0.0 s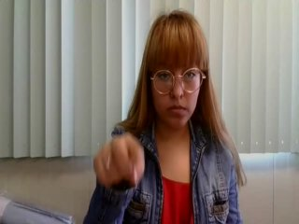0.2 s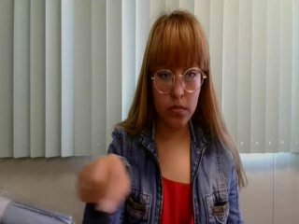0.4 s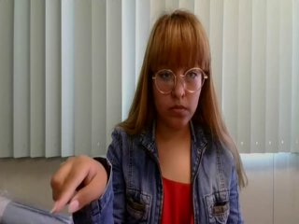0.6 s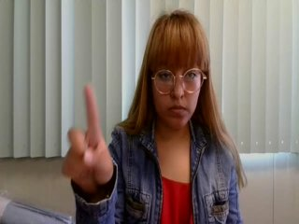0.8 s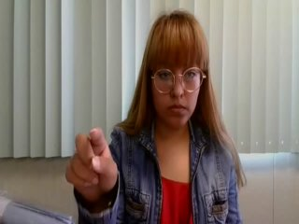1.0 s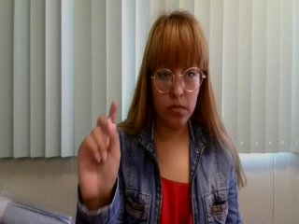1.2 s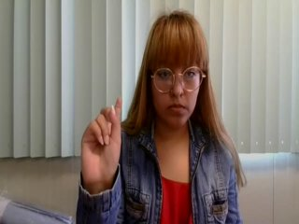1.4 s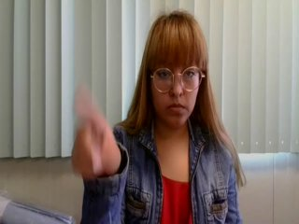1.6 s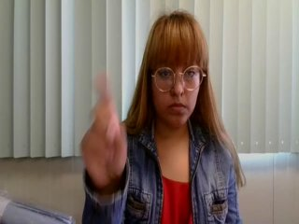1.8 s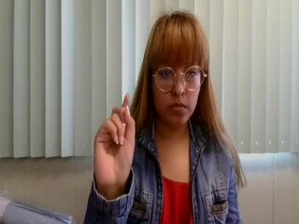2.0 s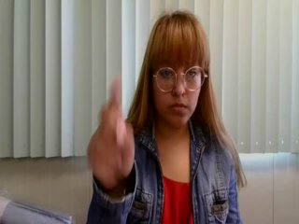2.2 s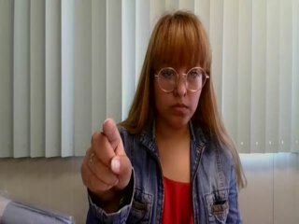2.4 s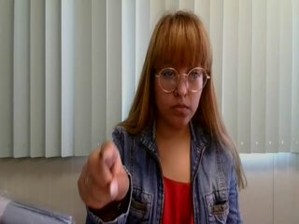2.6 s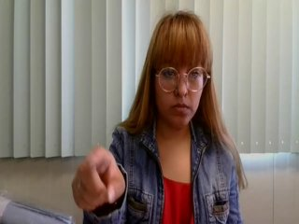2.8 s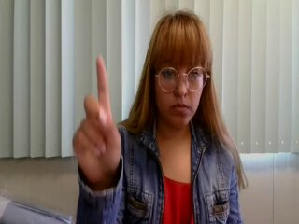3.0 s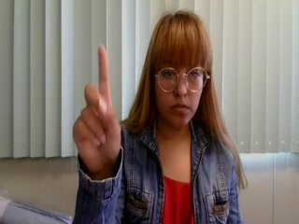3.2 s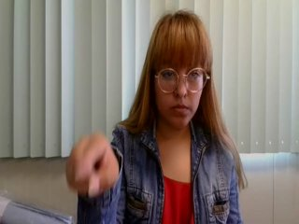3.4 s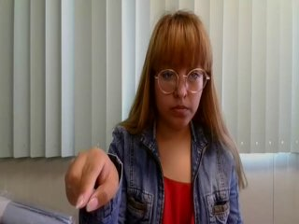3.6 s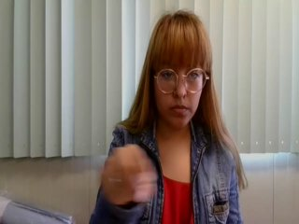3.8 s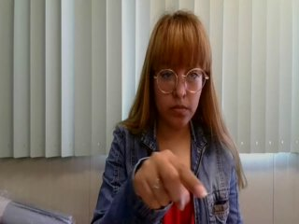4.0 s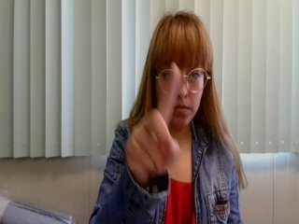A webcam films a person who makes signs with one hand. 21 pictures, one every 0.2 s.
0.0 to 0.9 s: Pointing with one finger.
1.0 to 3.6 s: Double click with one finger.
3.7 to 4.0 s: Pointing with one finger.
